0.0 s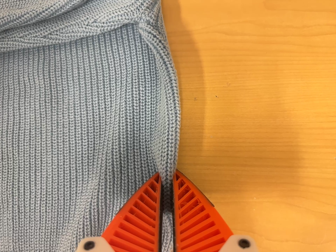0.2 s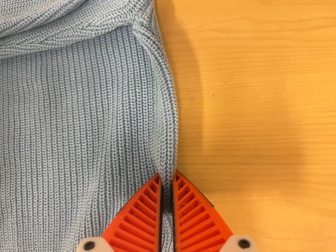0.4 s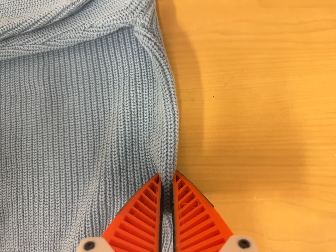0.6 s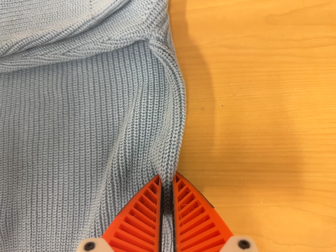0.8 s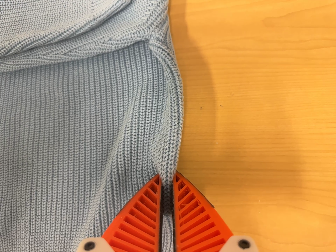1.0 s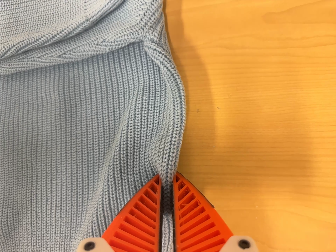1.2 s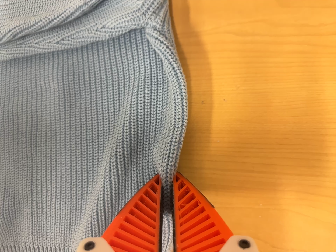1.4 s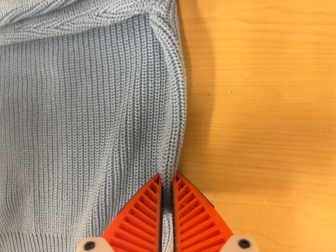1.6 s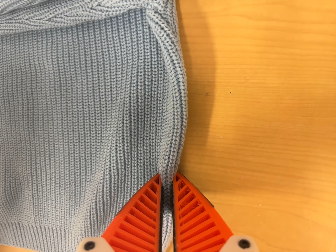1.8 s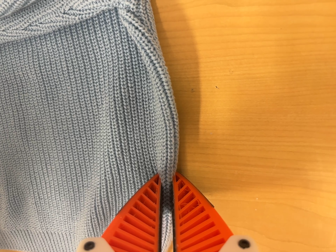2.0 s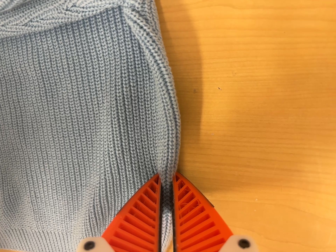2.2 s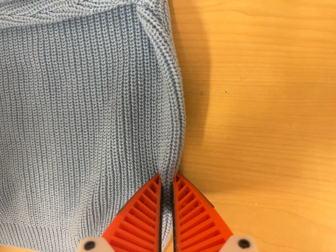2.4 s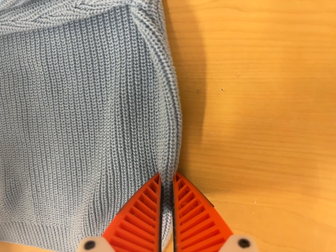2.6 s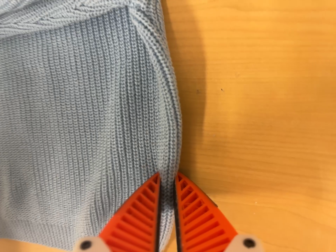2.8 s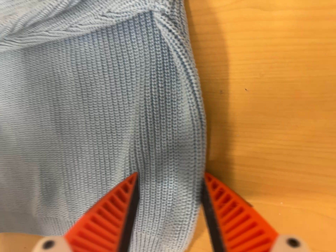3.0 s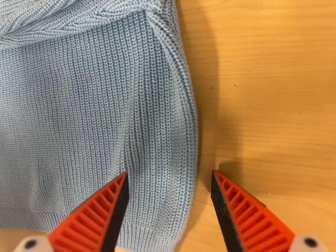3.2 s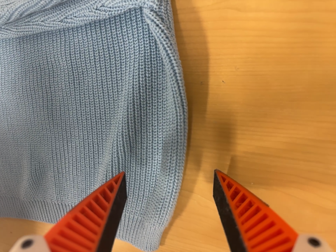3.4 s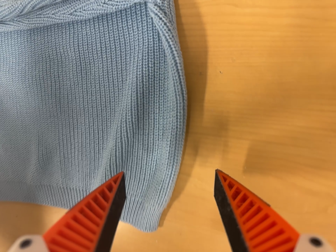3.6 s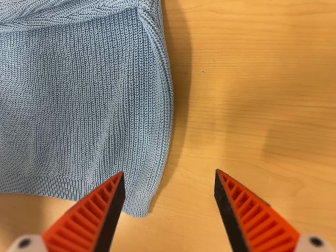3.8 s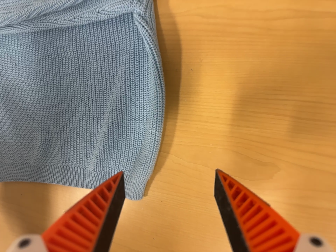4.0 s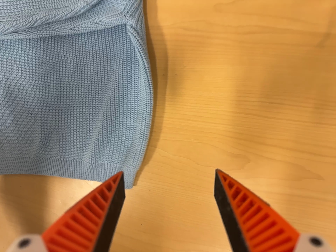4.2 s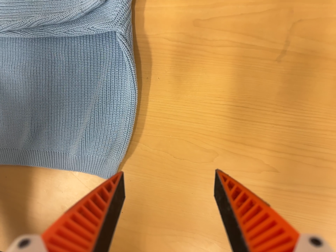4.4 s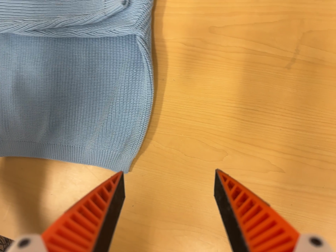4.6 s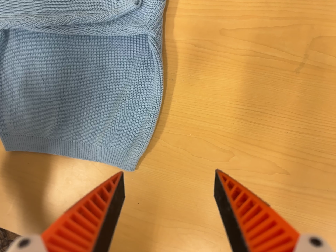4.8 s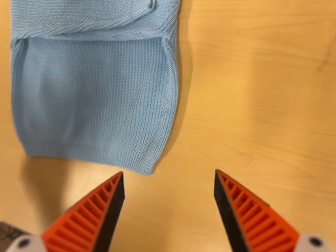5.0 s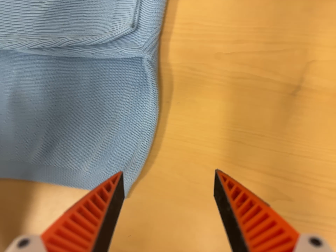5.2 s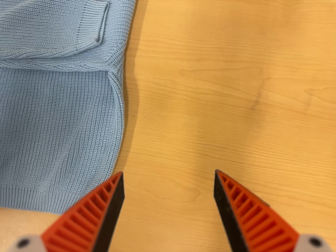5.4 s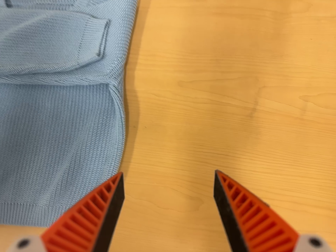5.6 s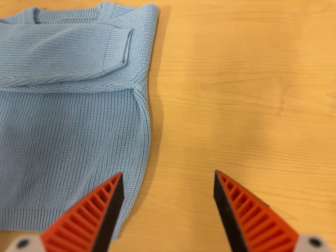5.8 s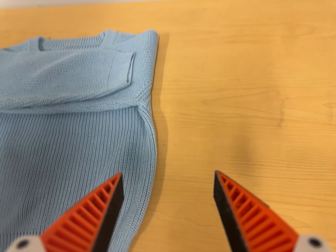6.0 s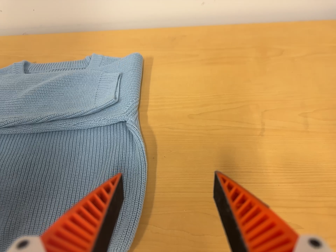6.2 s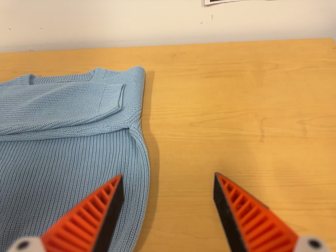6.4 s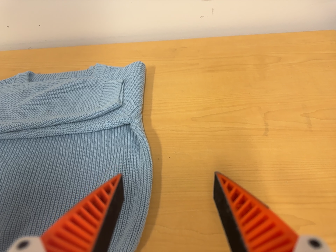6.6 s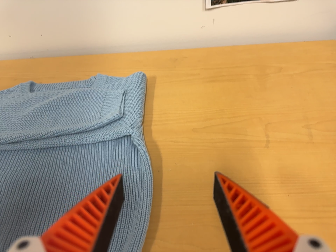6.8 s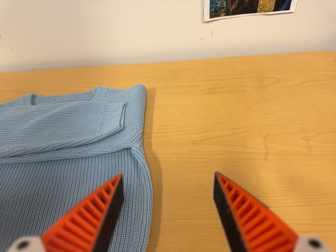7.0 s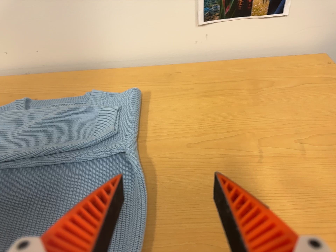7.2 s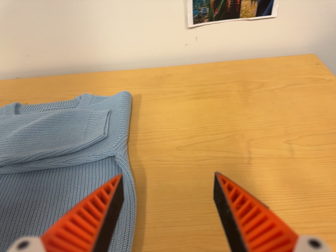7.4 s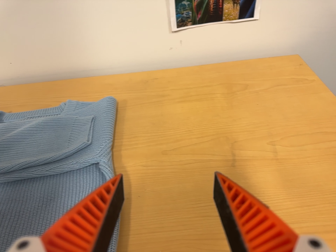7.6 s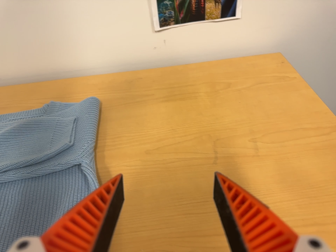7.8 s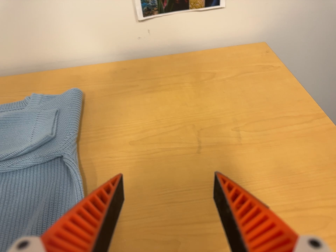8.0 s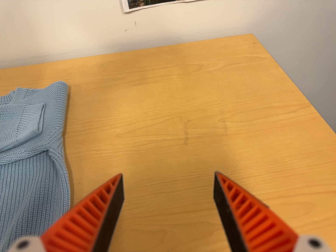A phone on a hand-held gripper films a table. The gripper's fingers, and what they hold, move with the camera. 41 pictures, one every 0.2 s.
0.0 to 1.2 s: The camera shifts only a little, or ends up much as it began.
1.2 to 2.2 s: The camera travels toward the top of its view, about 5 cm. Its aim tips toward the bottom of its view by about 15 degrees, and the scene shifts upward.
2.2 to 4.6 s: The camera travels backward, about 22 cm, so what stands in front gets smaller. It rolls about its line of sight by about 10 degrees, and the scene rotates clockwise.
4.6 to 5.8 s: The camera pans to its right by about 10 degrees. It travels toward the bottom of its view and to its left, about 12 cm. Its aim tips toward the top of its view by about 30 degrees, and the scene shifts downward.
5.8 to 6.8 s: The camera travels toward the bottom of its view, about 6 cm. Its aim tips toward the top of its view by about 15 degrees, and the scene shifts downward.
6.8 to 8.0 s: The camera travels to its right, about 8 cm, so close, fixed things drift to the left.
The film runs backward here.
